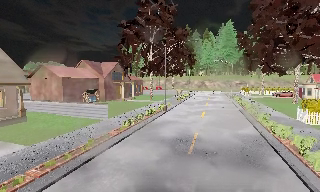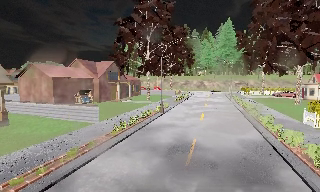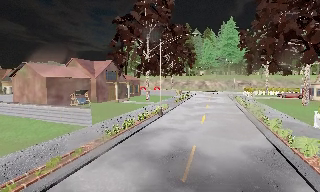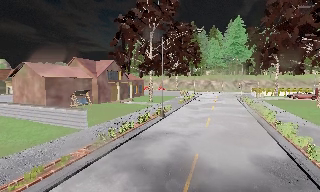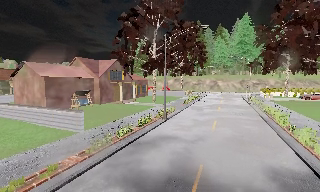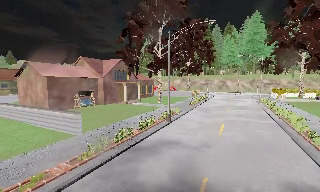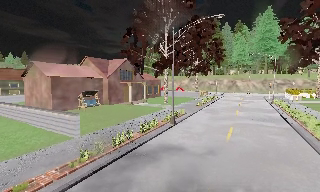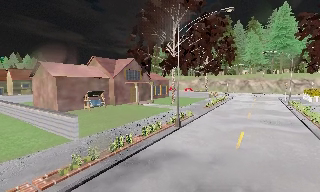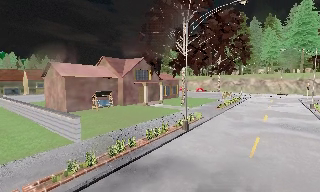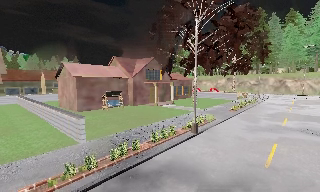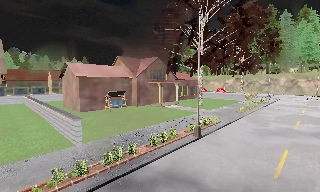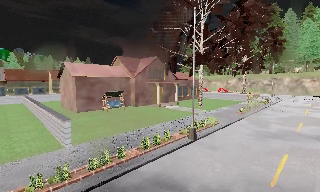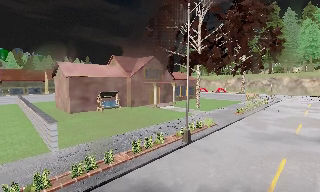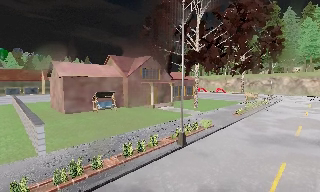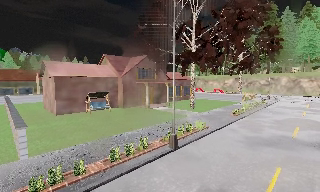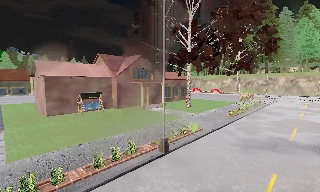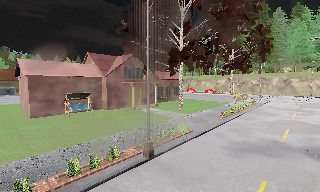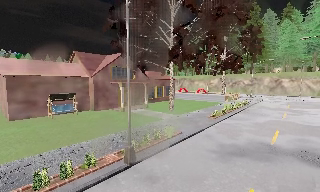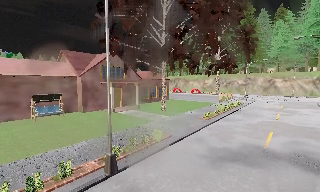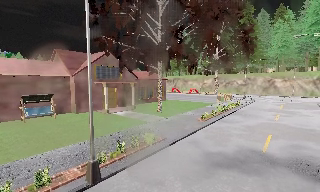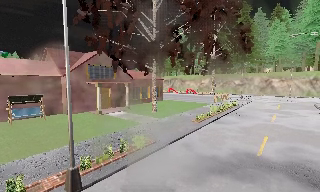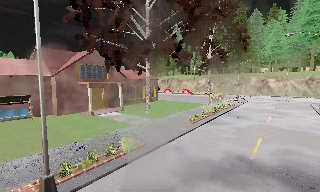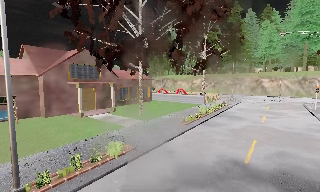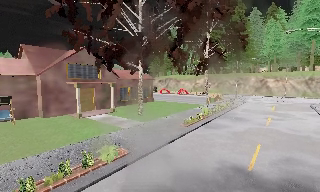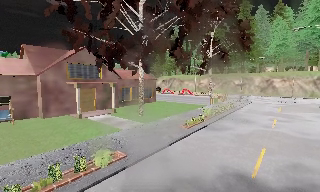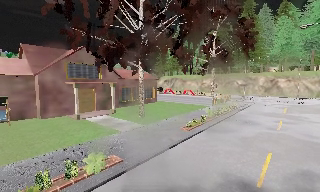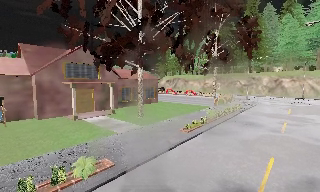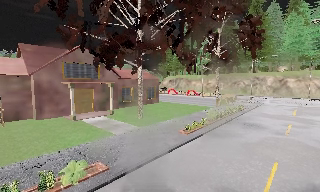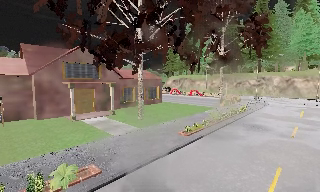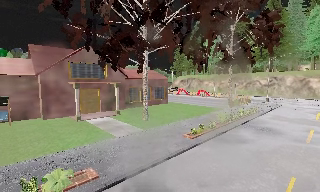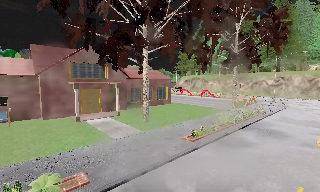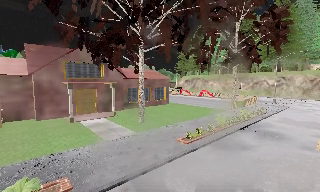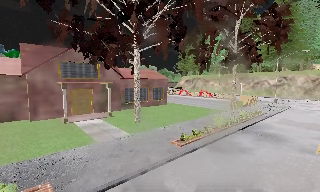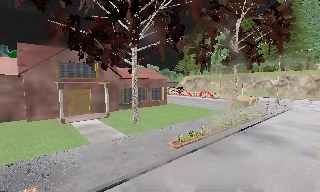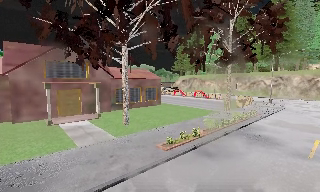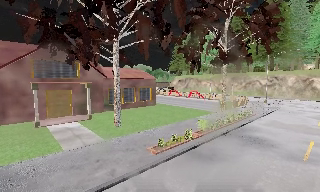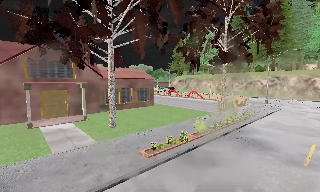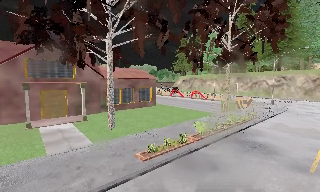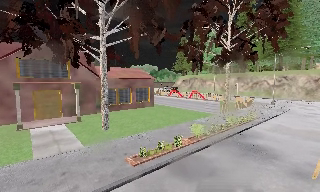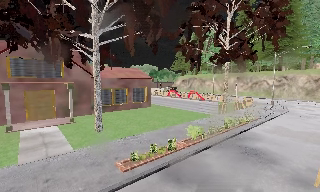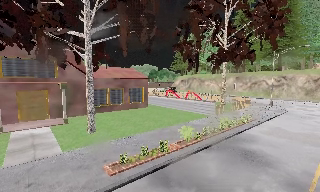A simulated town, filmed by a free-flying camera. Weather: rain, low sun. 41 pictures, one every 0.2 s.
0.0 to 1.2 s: The camera travels forward, about 6 m, so what stands in front looms larger.
1.2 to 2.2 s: The camera pans to its left, which is counterclockwise from overhead, by about 15 degrees. It travels forward and to its right, about 3.5 m, so what stands in front looms larger.
2.2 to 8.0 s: The camera travels forward and to its right, about 16 m, so what stands in front looms larger.
The film runs forward here.
